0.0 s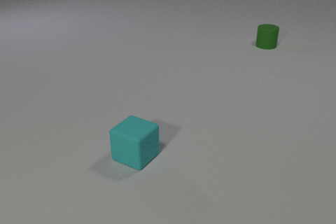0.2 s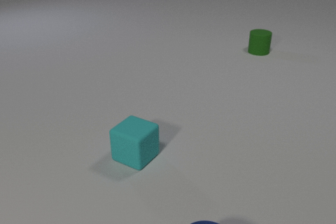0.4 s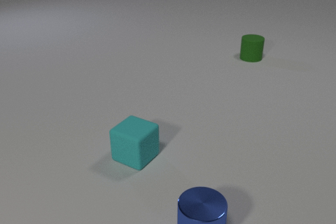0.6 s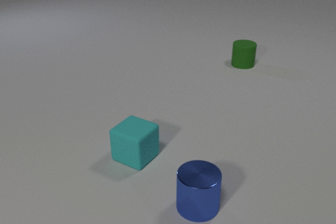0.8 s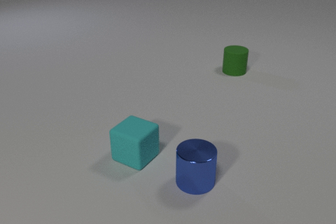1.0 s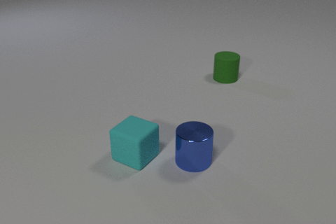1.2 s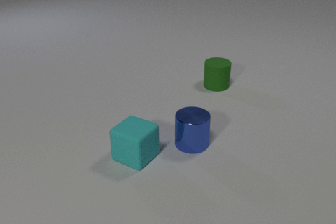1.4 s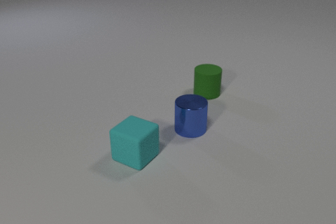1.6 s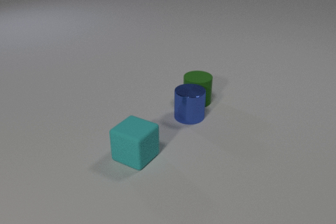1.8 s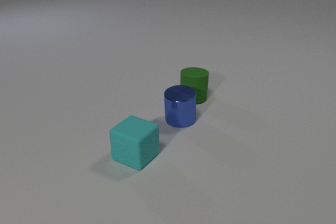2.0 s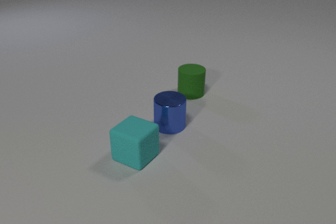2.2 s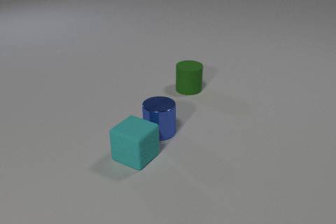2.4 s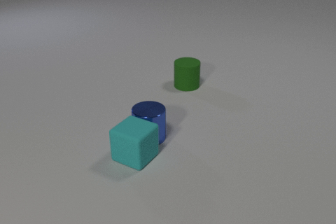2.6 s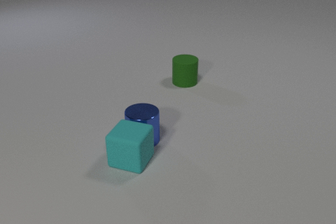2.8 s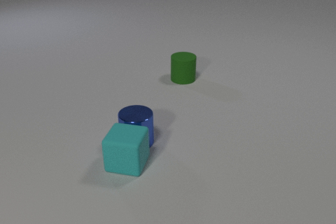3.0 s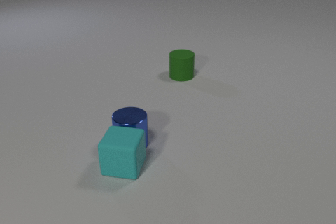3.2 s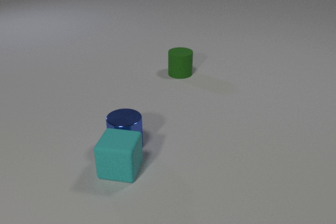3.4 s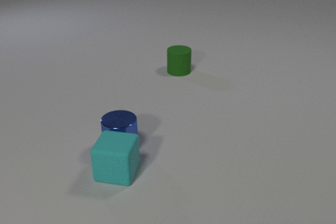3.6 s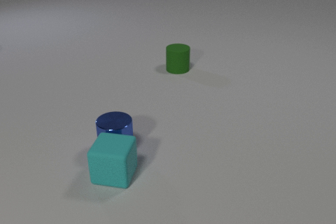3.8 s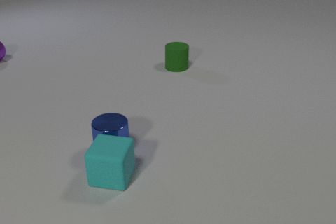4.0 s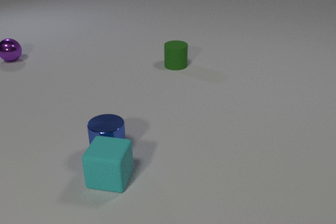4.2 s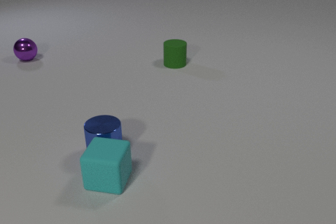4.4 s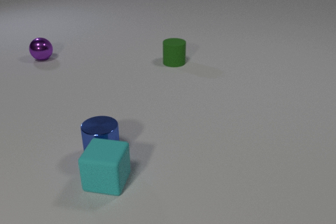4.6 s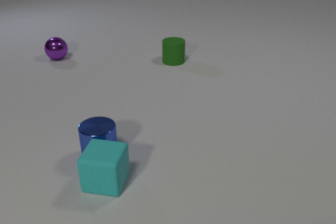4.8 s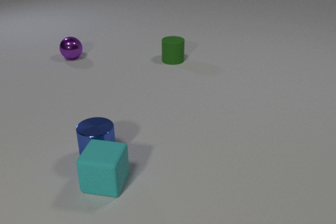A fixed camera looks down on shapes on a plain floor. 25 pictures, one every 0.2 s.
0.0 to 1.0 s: The blue metal cylinder comes in at the bottom edge, slides away from the camera. The green rubber cylinder slides toward the camera and to the left.
1.0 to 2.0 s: The blue metal cylinder slides away from the camera and to the left. The green rubber cylinder slides toward the camera and to the left. The blue metal cylinder and the green rubber cylinder collide.
2.0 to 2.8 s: The blue metal cylinder slides to the left and toward the camera. The green rubber cylinder slides away from the camera. The cyan rubber cube slides toward the camera and to the left. The blue metal cylinder and the cyan rubber cube collide.
2.8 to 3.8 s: The blue metal cylinder slides to the left and toward the camera. The green rubber cylinder slides away from the camera. The cyan rubber cube slides toward the camera and to the left. The purple metal sphere comes in at the left edge.
3.8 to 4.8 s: The blue metal cylinder slides to the left. The green rubber cylinder slides away from the camera. The cyan rubber cube slides toward the camera. The purple metal sphere rolls to the right.
How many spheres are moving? 1.
What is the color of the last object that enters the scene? purple.
How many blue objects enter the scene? 1.
